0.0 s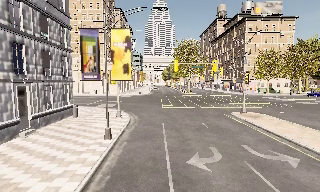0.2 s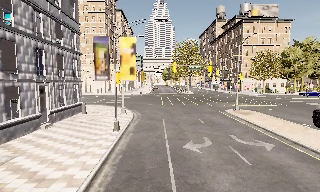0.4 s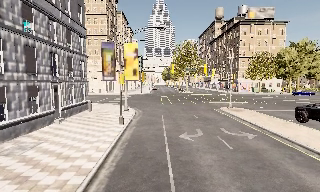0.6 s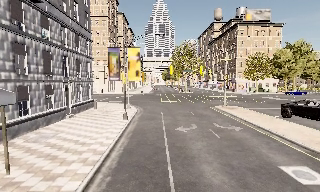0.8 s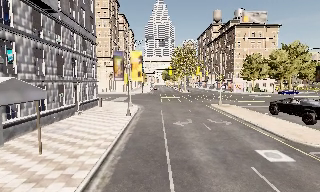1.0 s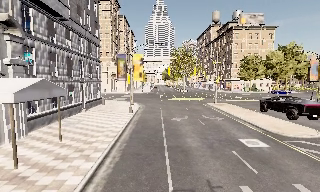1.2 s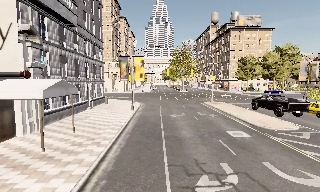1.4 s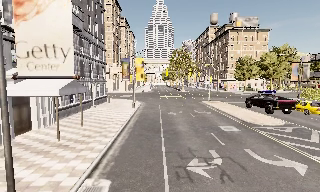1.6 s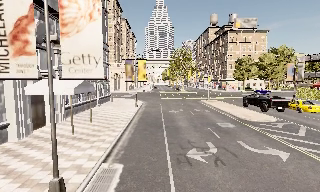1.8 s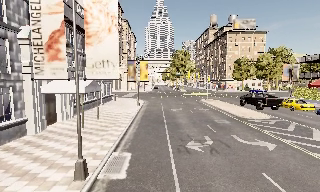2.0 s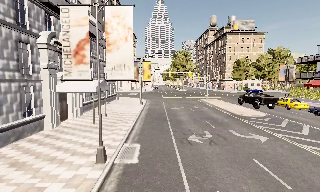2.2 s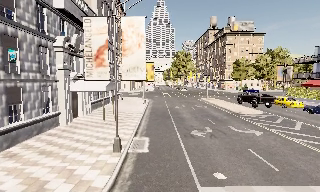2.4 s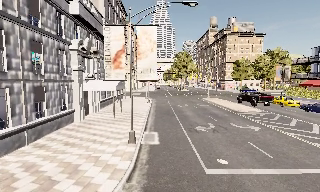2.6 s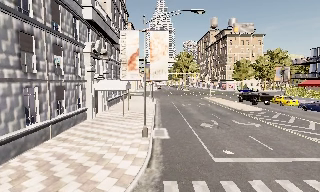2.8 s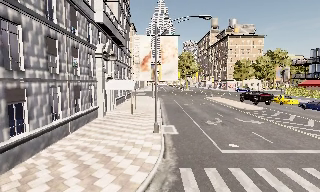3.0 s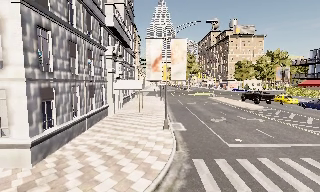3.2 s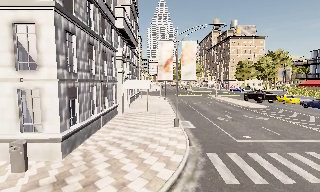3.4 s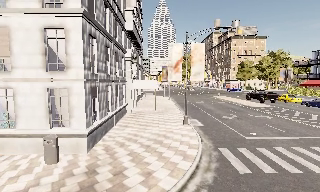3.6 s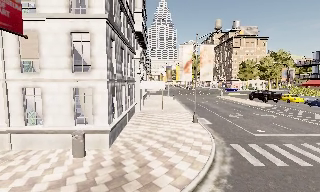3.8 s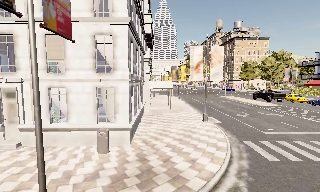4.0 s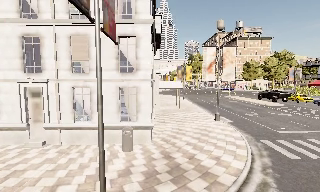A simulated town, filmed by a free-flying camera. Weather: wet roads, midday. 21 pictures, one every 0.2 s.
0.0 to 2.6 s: The camera travels backward, about 18 m, so what stands in front gets smaller.
2.6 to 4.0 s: The camera travels to its left and backward, about 7 m, so close, fixed things drift to the right.
The film runs forward here.
